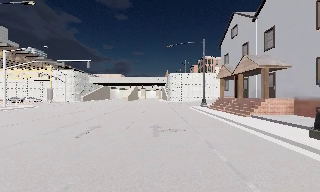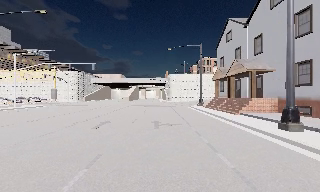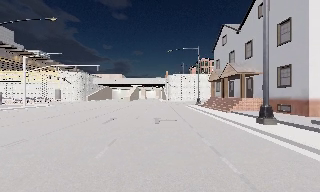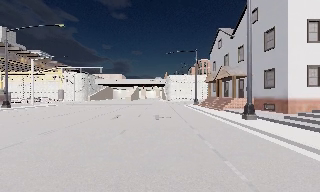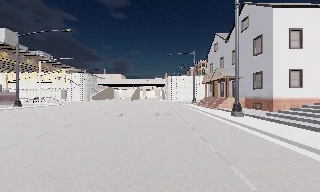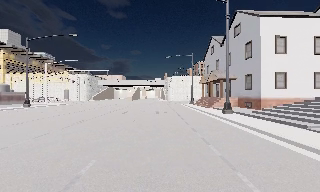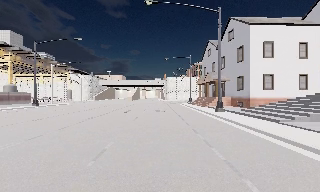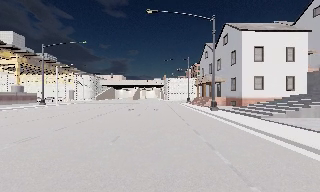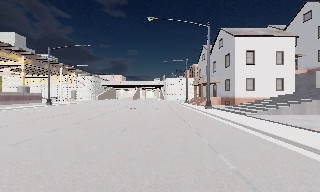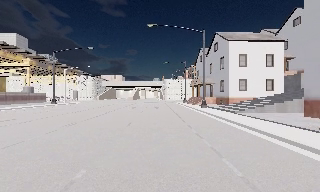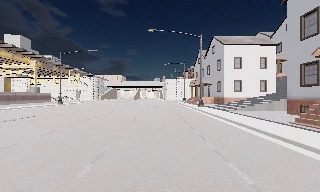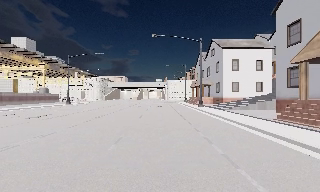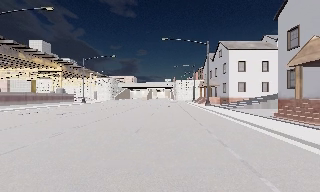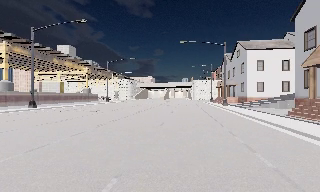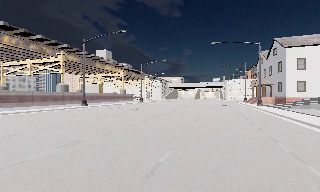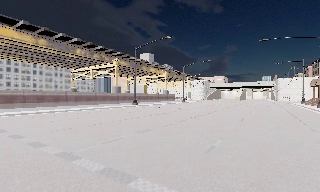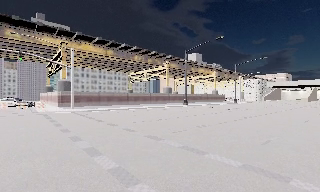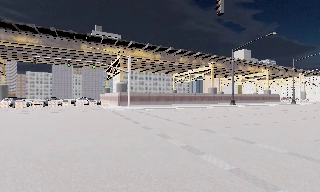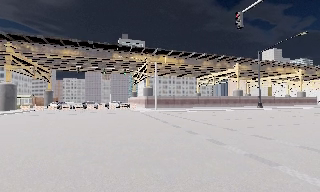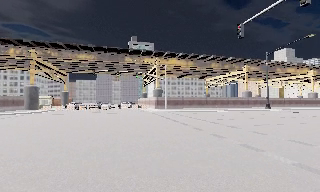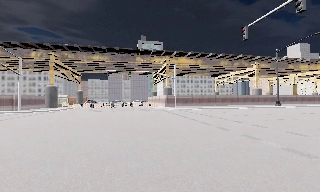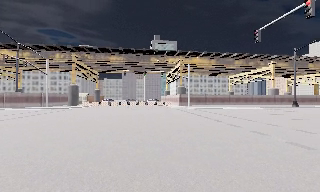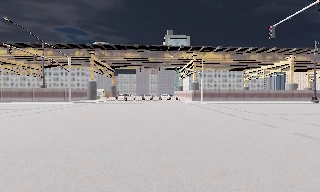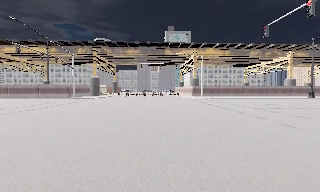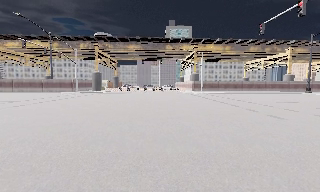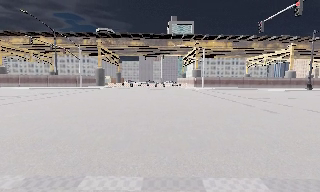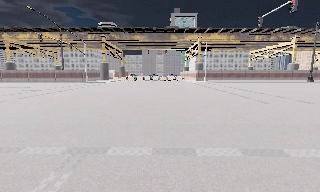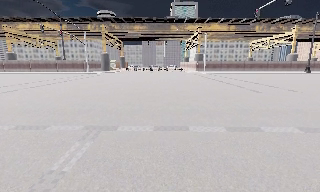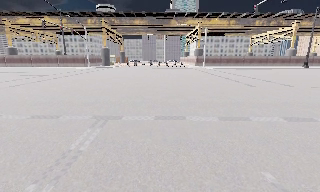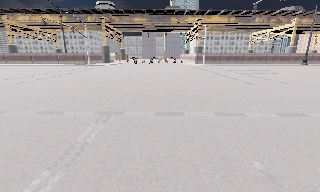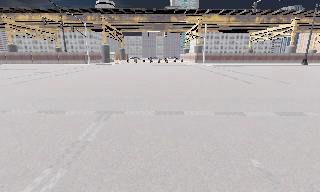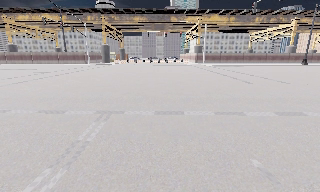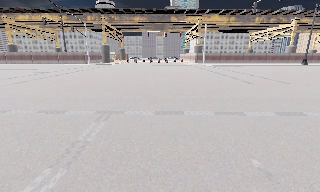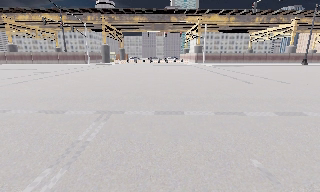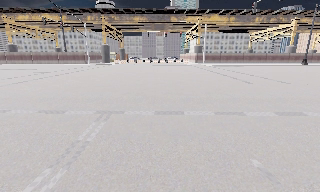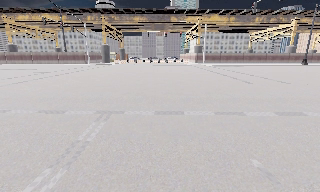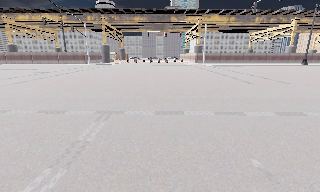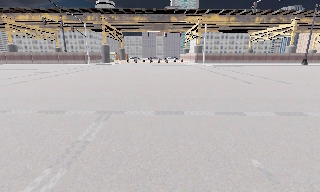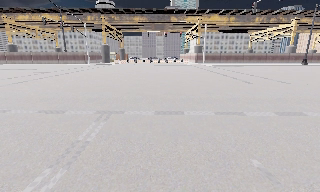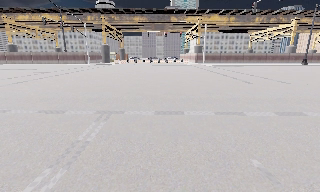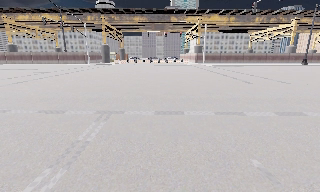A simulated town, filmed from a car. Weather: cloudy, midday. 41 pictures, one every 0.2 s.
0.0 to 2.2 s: The camera travels backward, about 19 m, so what stands in front gets smaller.
2.2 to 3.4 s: The scene slides to the right, as the camera pans about 65 degrees to its left. It travels backward, about 11 m.
3.4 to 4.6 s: The camera swings to its left by about 25 degrees, and the scene slides to the right. It travels backward, about 7 m, so what stands in front gets smaller. It loses speed.
4.6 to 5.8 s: The camera travels backward, about 4 m, so what stands in front gets smaller. It loses speed. Its aim tips downward by about 10 degrees, and the scene shifts upward.
5.8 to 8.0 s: The camera keeps its place and its aim.
The film runs backward here.
